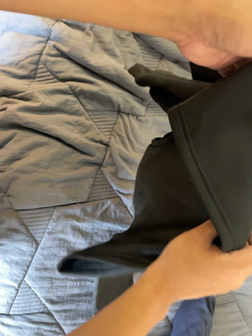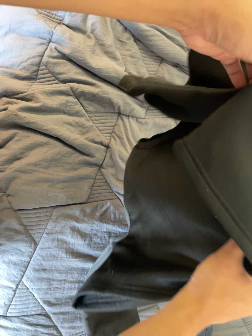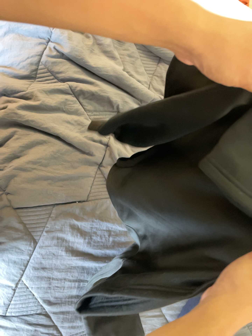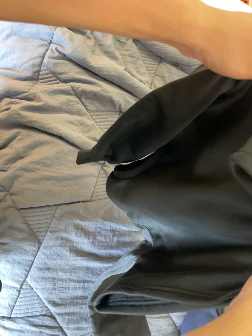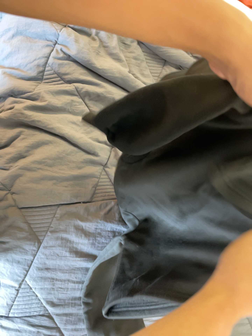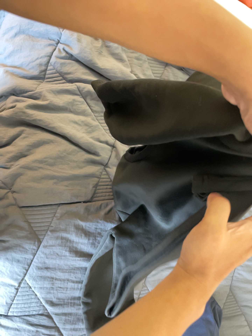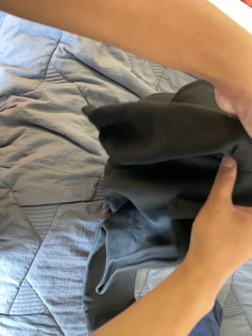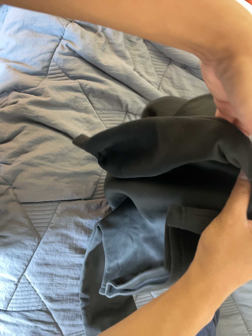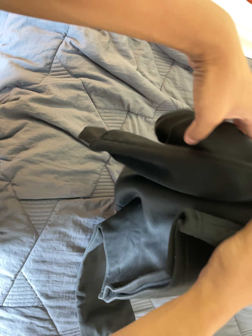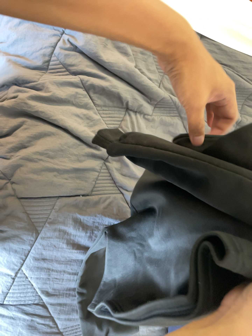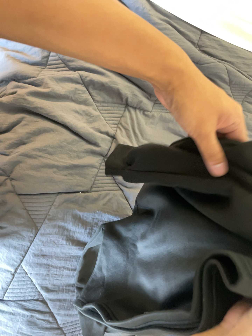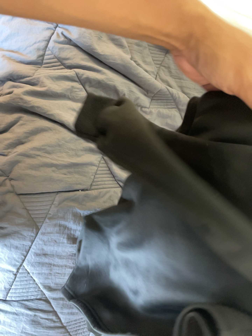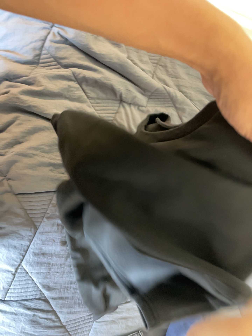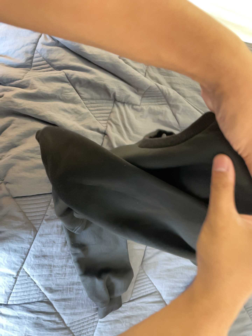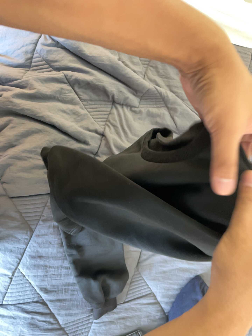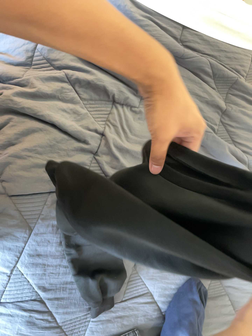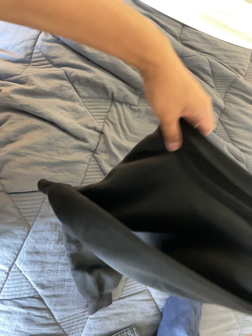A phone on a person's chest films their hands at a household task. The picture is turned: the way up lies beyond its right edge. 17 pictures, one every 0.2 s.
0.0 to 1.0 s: The camera travels toward the bottom of its view, about 5 cm.
1.0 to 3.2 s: The camera shifts only a little, or ends up much as it began.
The film runs forward here.
